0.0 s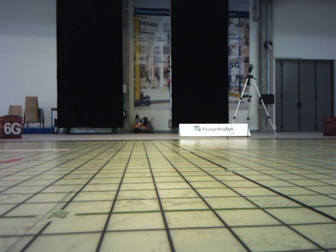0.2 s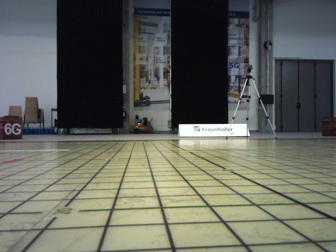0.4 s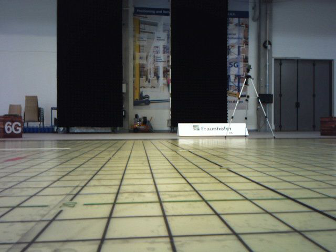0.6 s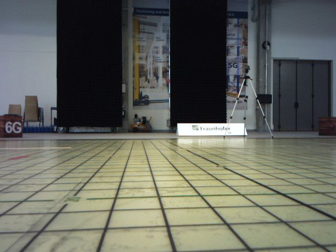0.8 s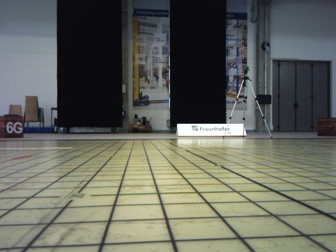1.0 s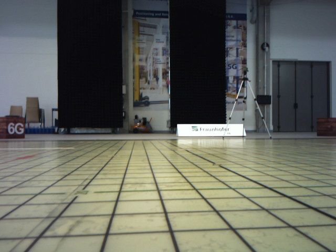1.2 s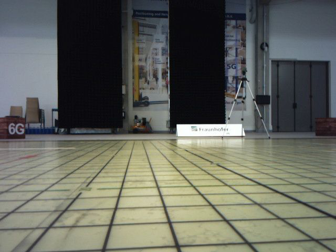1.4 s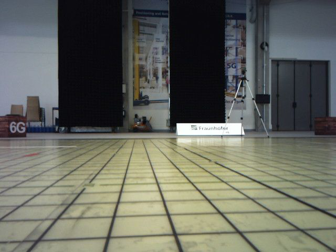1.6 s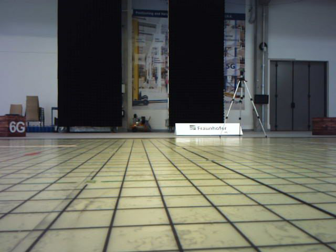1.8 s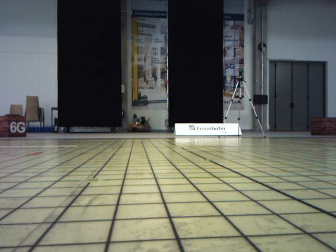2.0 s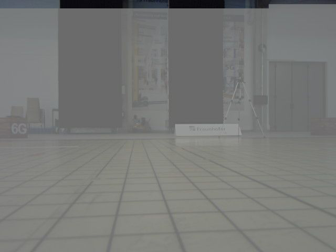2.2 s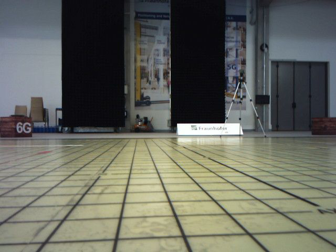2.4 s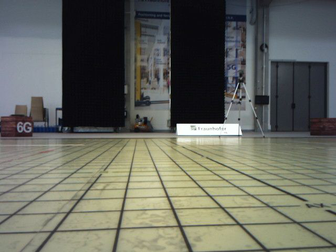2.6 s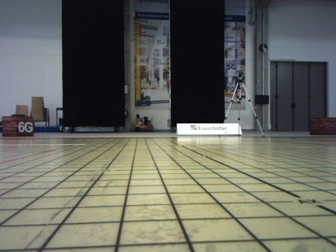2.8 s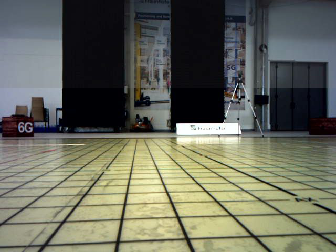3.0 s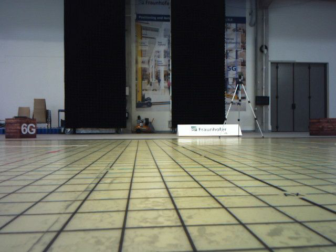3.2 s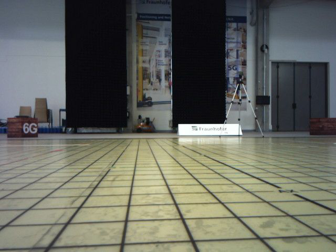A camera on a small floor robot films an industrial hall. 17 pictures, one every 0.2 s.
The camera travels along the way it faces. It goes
backward.
0.0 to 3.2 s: The camera travels backward, about 0.7 m, so what stands in front gets smaller.
The film runs backward here.
